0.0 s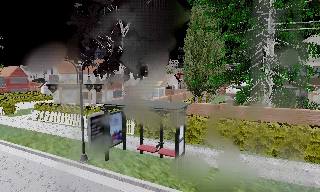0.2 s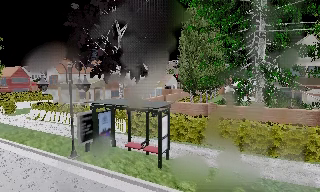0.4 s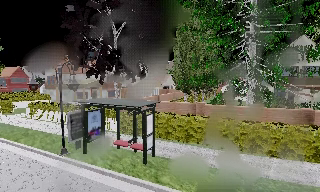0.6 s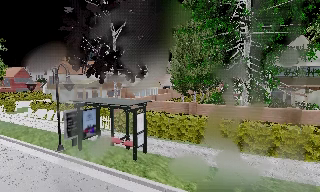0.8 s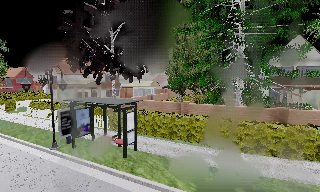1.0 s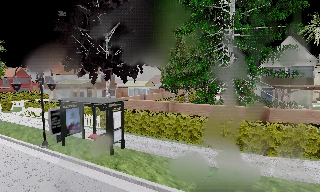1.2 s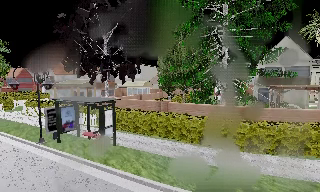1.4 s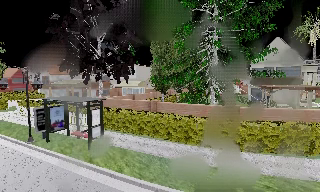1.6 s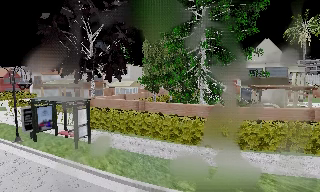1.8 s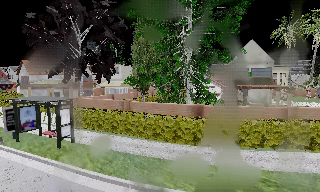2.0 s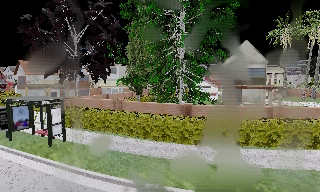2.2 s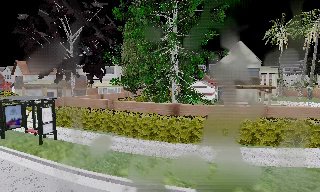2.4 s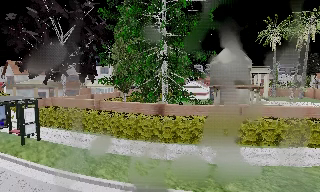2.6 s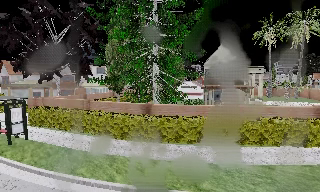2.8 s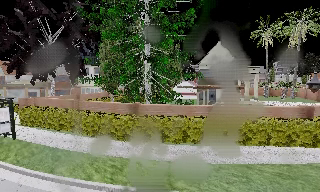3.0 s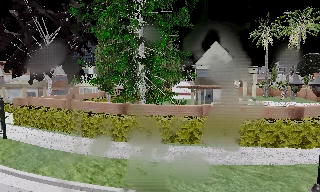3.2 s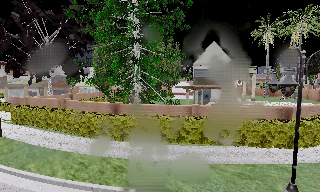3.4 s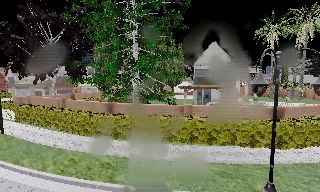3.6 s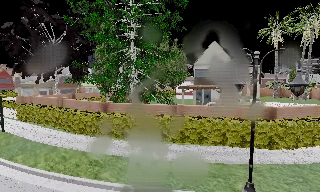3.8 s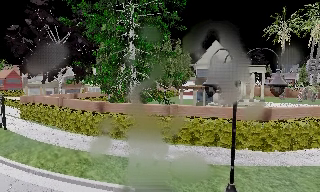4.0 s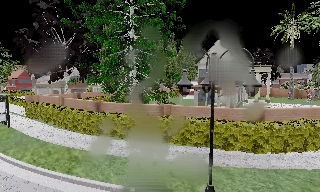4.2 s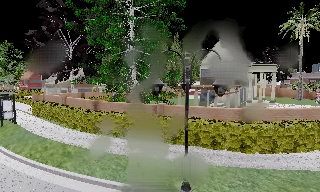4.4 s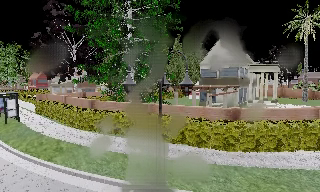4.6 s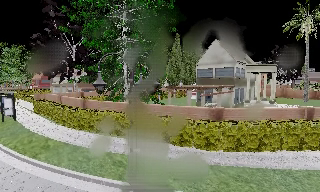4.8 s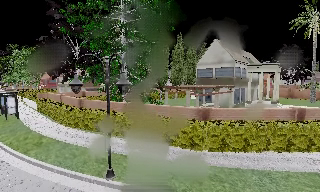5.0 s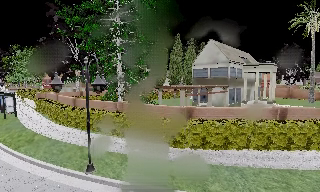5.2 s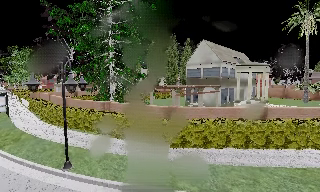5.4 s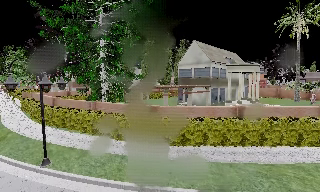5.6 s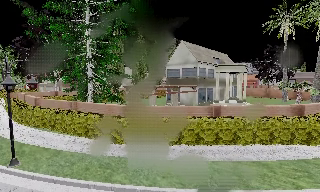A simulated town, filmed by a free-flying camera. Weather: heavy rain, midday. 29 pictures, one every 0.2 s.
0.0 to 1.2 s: The camera travels to its right and backward, about 4.5 m, so close, fixed things drift to the left.
1.2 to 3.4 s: The camera travels to its right, about 9 m, so close, fixed things drift to the left.
3.4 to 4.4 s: The camera pans to its left, which is counterclockwise from overhead, by about 15 degrees. It travels to its right, about 5 m.
4.4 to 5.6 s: The camera travels to its right, about 7 m, so close, fixed things drift to the left.
The film runs backward here.
